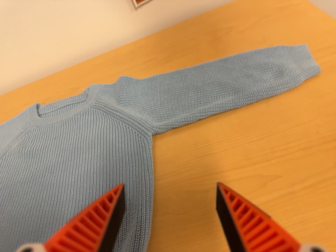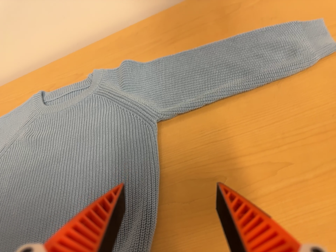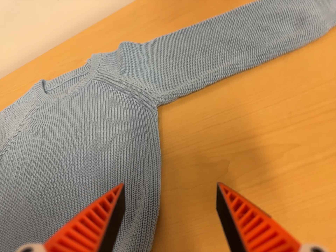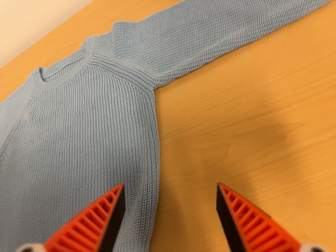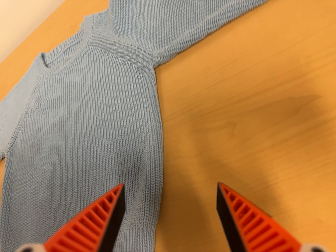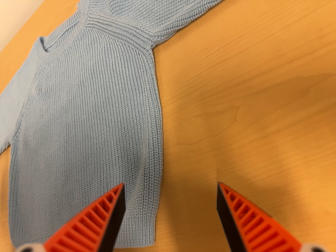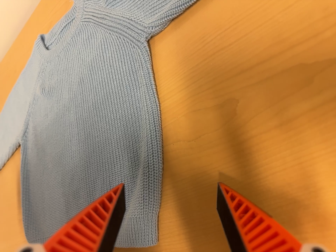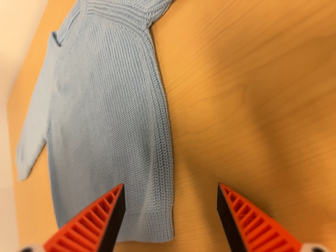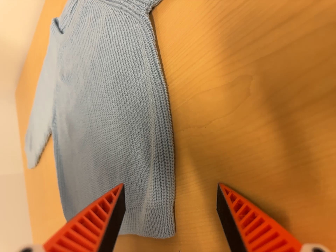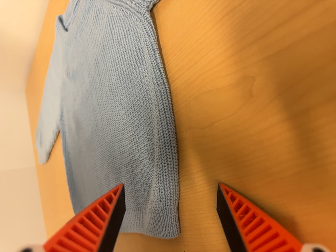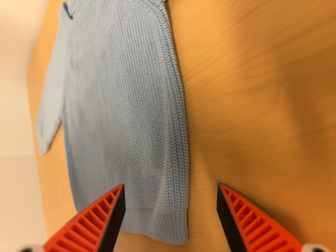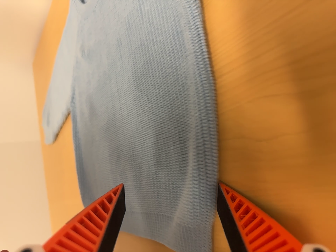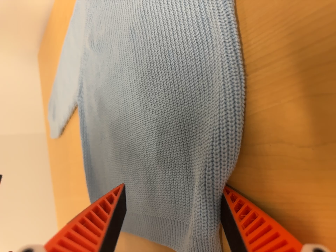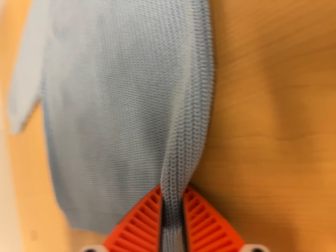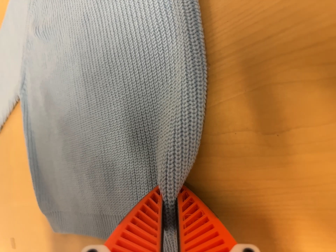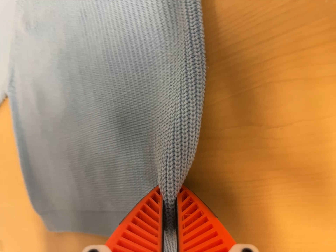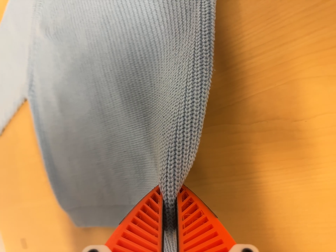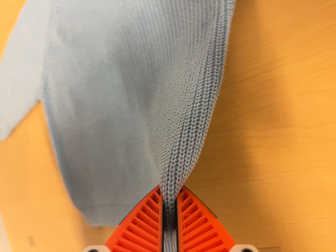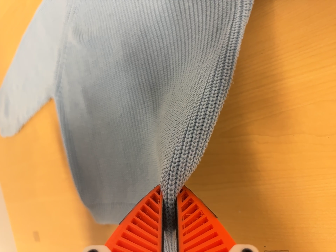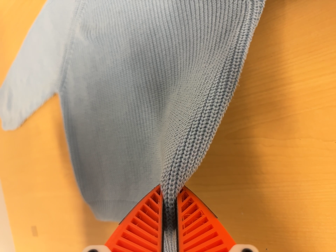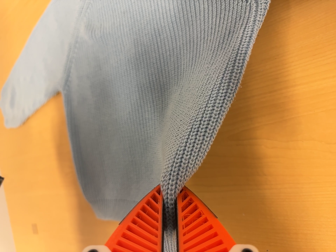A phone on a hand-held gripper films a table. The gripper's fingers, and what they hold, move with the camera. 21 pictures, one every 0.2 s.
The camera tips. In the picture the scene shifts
upward.
0.0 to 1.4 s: The camera pans to its left by about 25 degrees. It travels to its right and forward, about 18 cm. Its aim tips toward the bottom of its view by about 30 degrees, and the scene shifts upward. It rolls about its line of sight by about 20 degrees, and the scene rotates counterclockwise.
1.4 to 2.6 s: The camera travels forward and toward the top of its view, about 12 cm, so what stands in front looms larger. Its aim tips toward the bottom of its view by about 10 degrees.
2.6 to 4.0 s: The camera travels to its left and backward, about 12 cm.
The film runs forward here.
